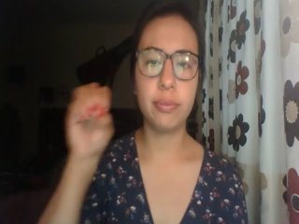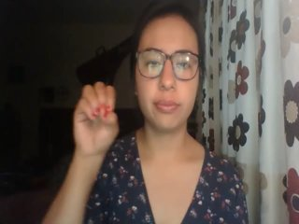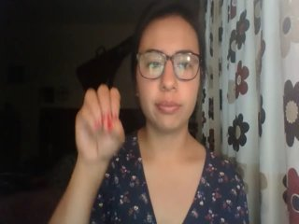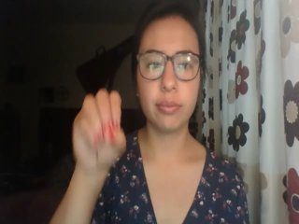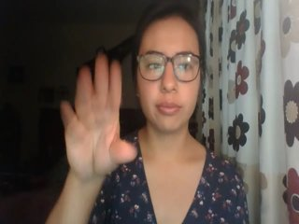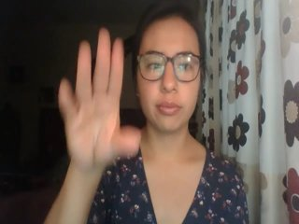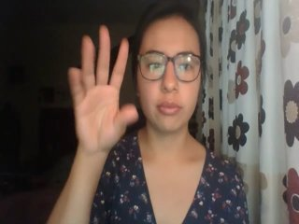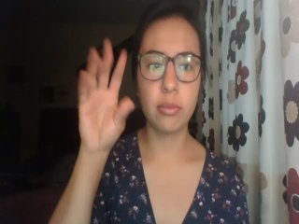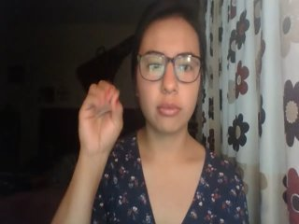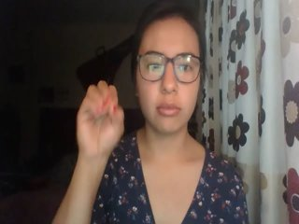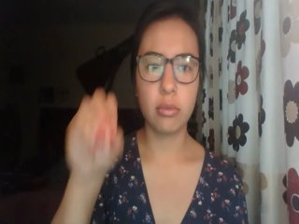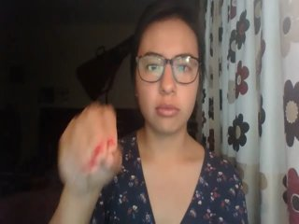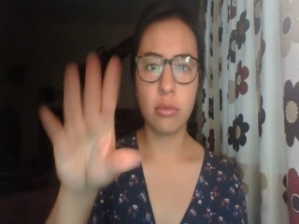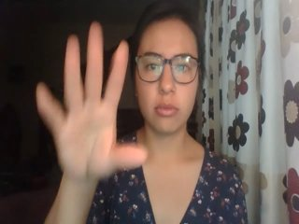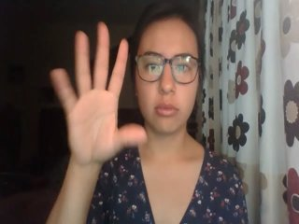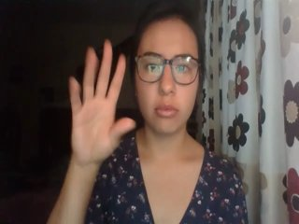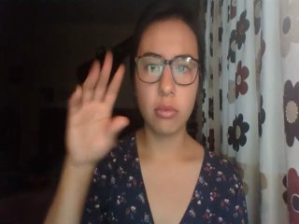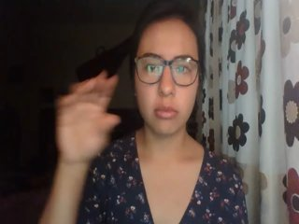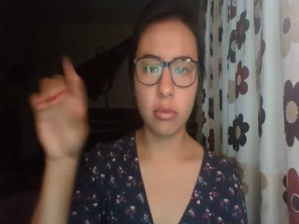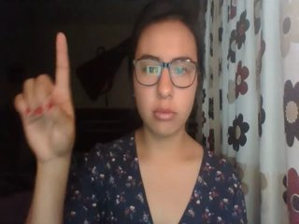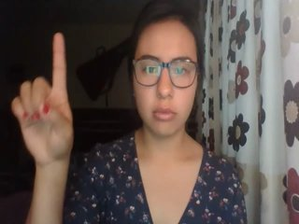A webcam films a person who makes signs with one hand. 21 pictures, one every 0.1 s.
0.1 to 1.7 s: Open twice.
